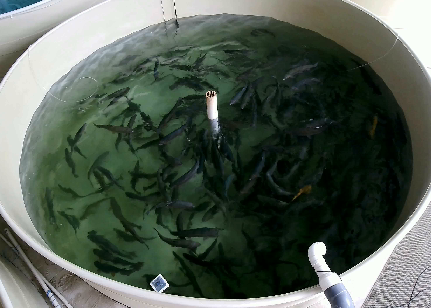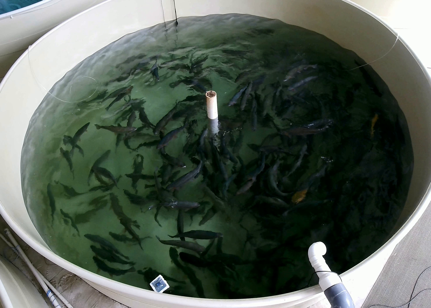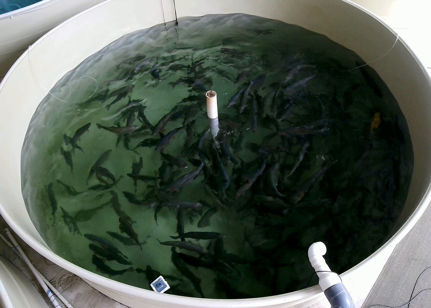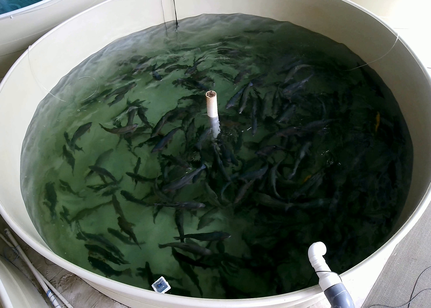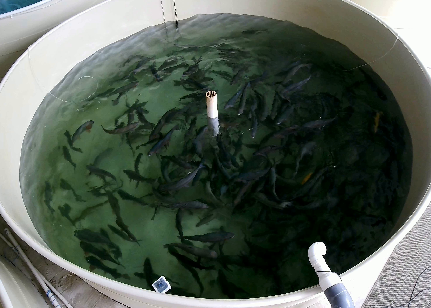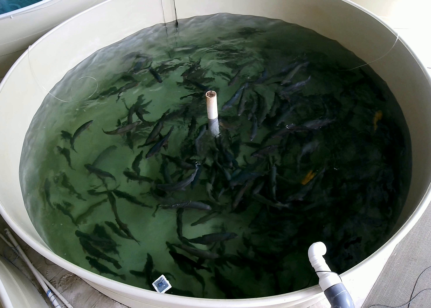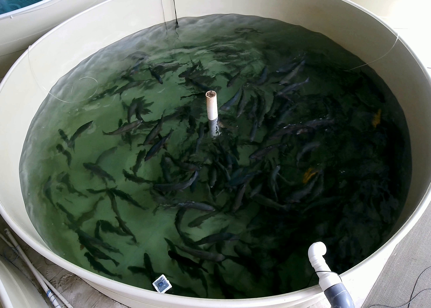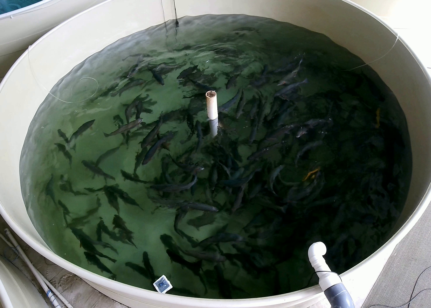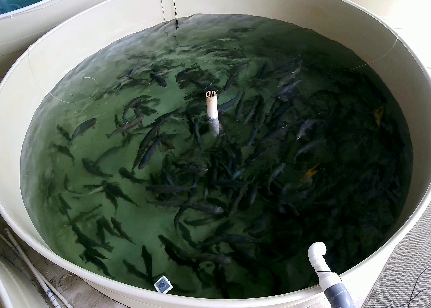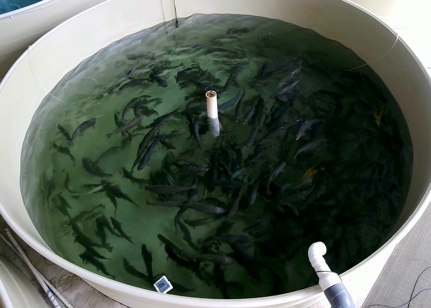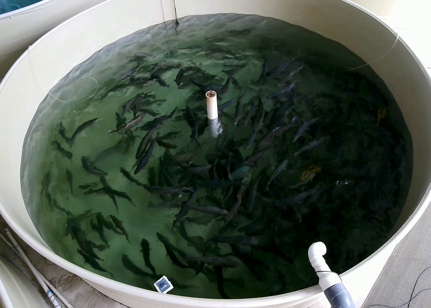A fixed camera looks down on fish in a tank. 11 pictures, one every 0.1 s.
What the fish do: Foraging.
